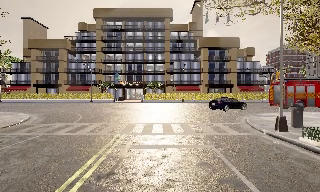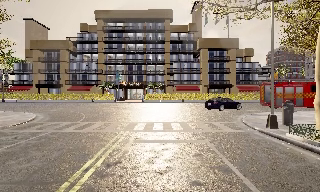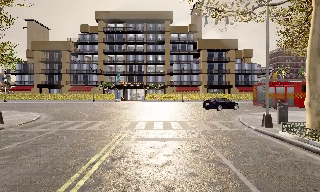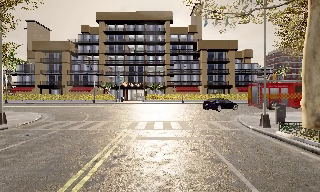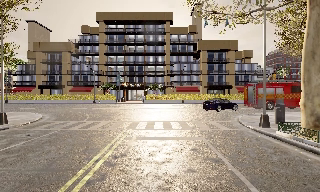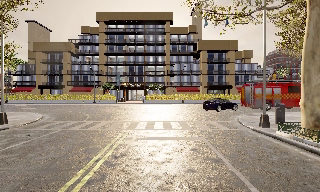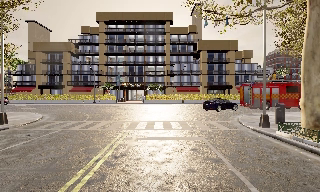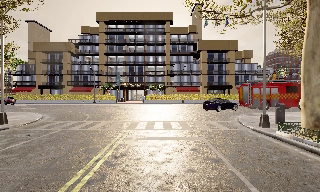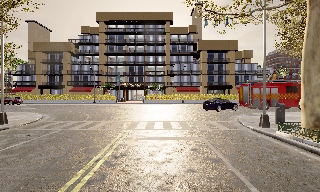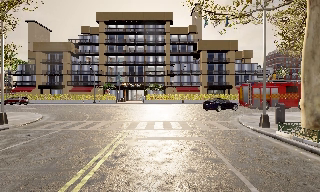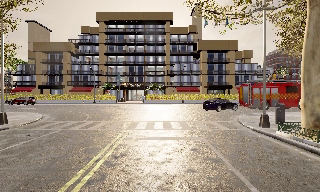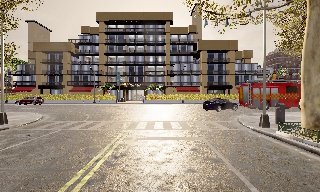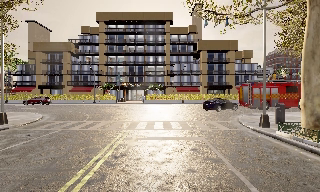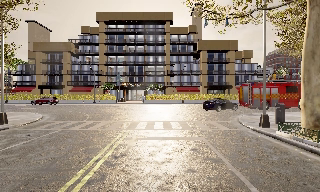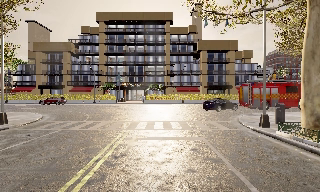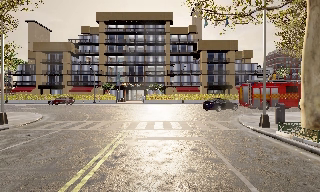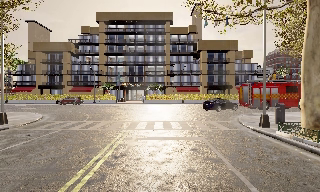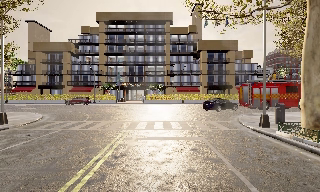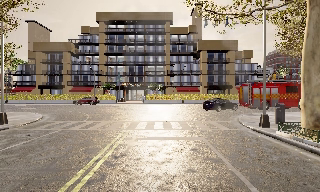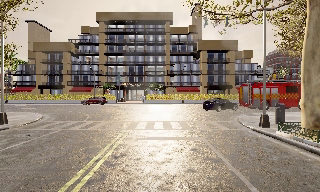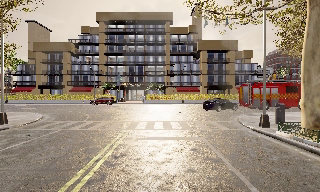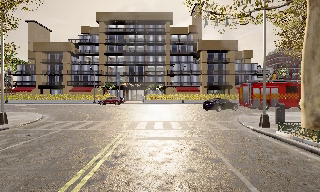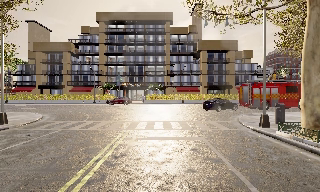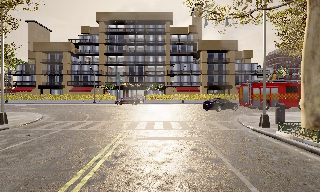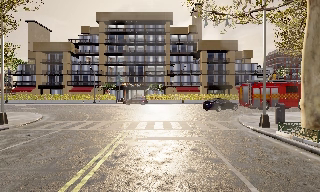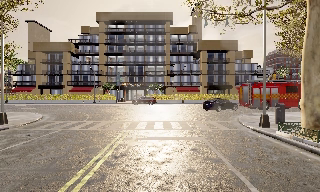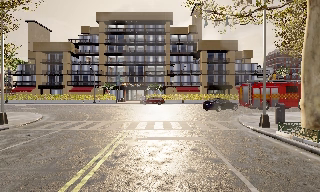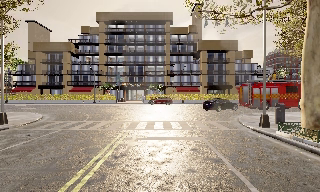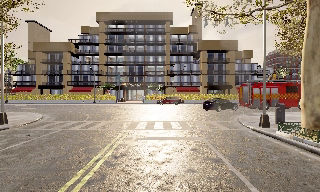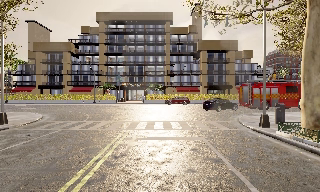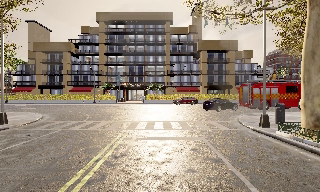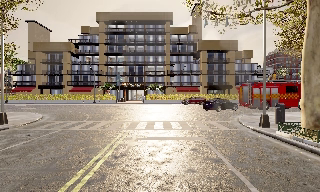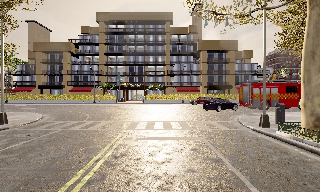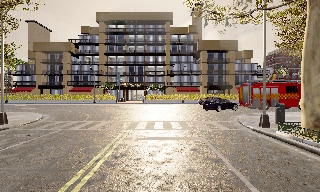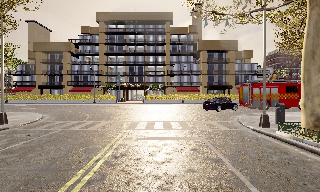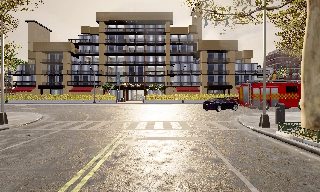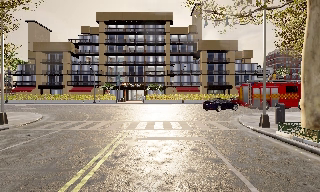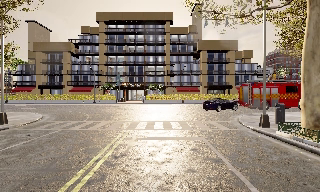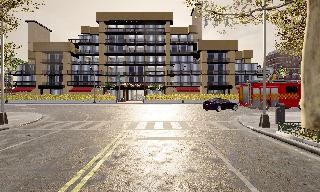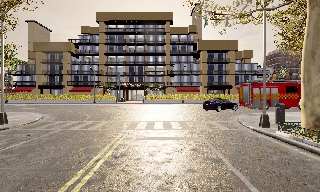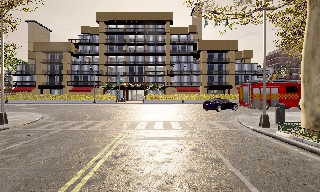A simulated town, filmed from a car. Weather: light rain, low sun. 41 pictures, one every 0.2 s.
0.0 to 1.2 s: The camera travels backward, about 1 m, so what stands in front gets smaller. It loses speed.
1.2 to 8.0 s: The camera keeps its place and its aim.
The film runs backward here.
